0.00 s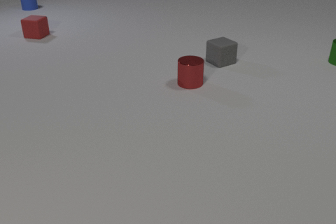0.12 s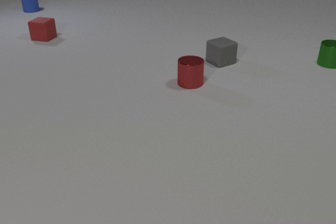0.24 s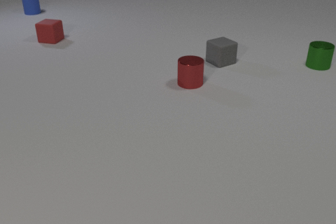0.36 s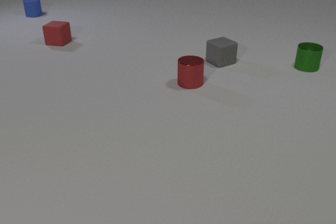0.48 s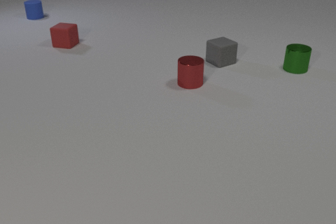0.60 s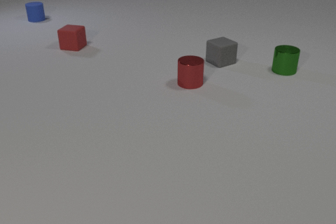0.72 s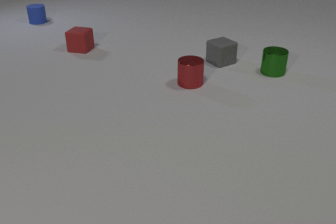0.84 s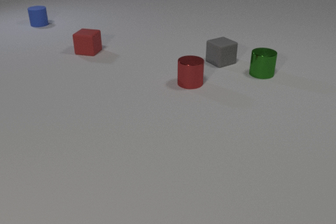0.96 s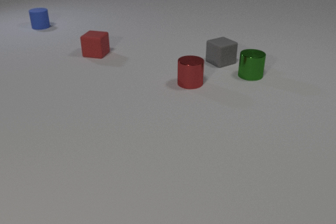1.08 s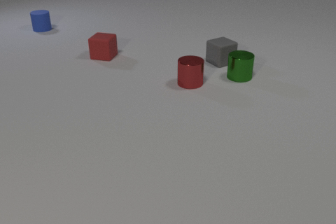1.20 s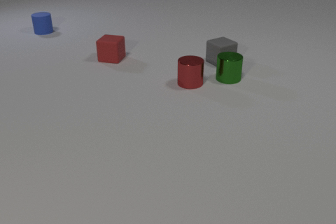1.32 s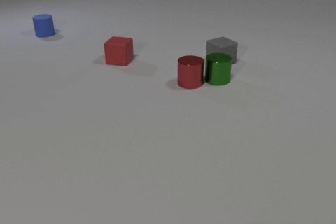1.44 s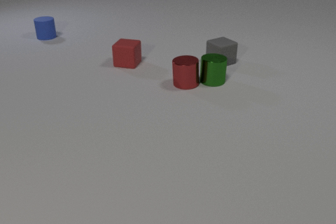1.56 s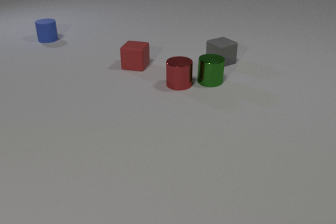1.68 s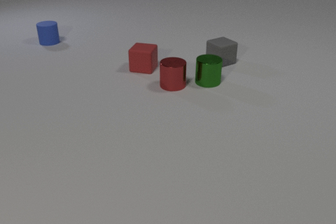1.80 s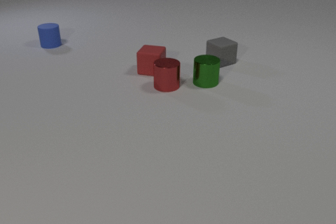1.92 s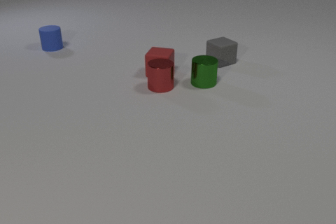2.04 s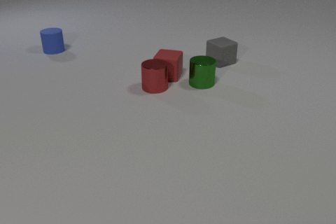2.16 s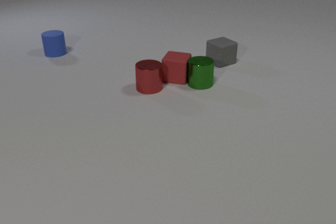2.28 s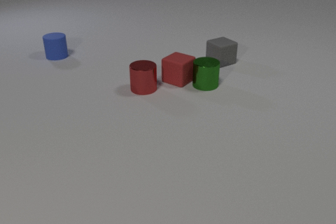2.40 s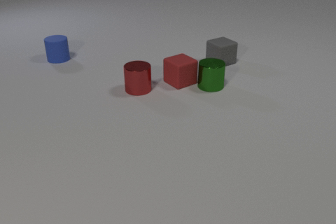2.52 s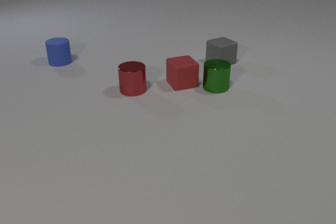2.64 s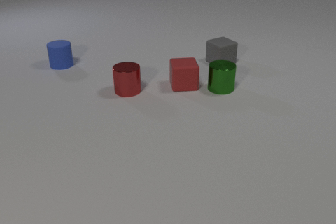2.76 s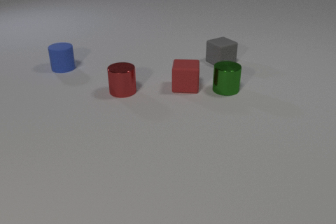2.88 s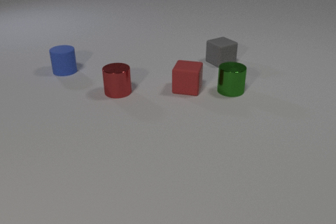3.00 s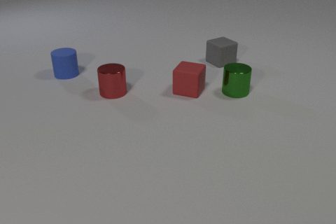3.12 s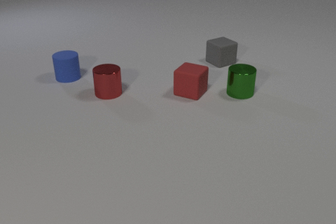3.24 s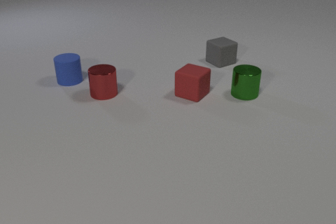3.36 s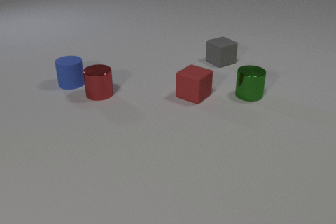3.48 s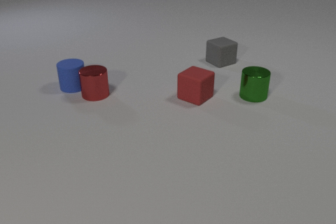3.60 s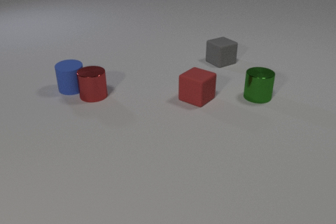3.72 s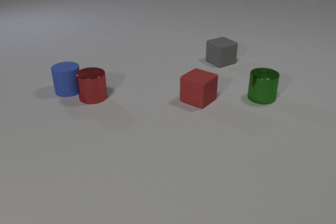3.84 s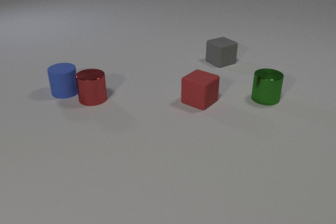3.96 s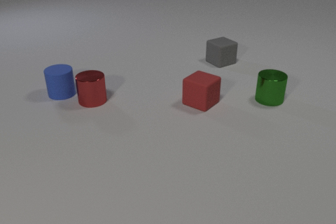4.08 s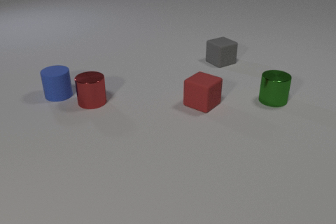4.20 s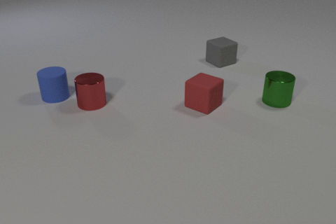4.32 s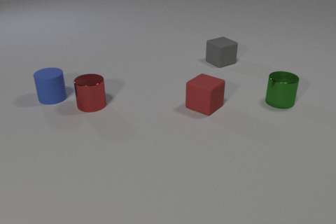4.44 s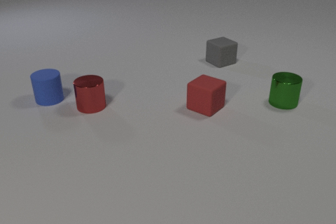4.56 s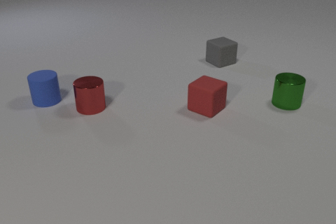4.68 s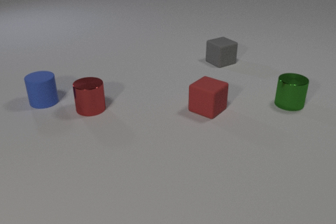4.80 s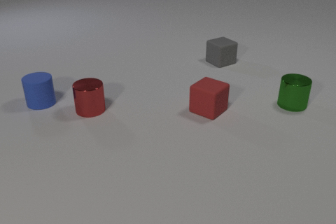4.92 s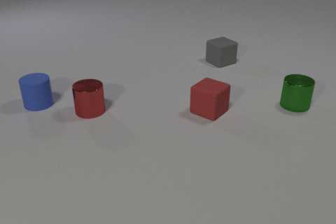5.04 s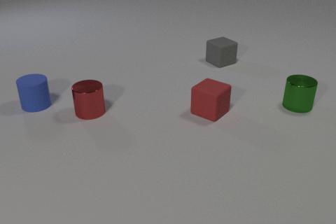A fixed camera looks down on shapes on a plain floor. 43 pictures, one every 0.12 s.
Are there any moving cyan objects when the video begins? no.
What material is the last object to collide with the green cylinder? rubber.
What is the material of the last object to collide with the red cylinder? rubber.
0.00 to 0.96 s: The green metal cylinder slides to the left and toward the camera. The blue rubber cylinder slides toward the camera. The red rubber cube slides toward the camera and to the right.
0.96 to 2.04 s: The green metal cylinder slides to the left and toward the camera. The red metal cylinder slides to the left. The blue rubber cylinder slides toward the camera. The red rubber cube slides to the right and toward the camera. The green metal cylinder and the red metal cylinder collide.
2.04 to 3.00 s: The green metal cylinder slides to the right and toward the camera. The red metal cylinder slides to the left. The blue rubber cylinder slides toward the camera. The red rubber cube slides toward the camera and to the right, spins clockwise seen from above by about 90 degrees, its near face sliding to the left. The green metal cylinder and the red rubber cube collide.
3.00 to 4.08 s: The green metal cylinder slides to the right. The red metal cylinder slides to the left and toward the camera. The blue rubber cylinder slides toward the camera. The red rubber cube slides toward the camera and to the right. The red metal cylinder and the blue rubber cylinder collide.
4.08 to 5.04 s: The green metal cylinder slides to the right. The red metal cylinder slides toward the camera. The blue rubber cylinder slides to the left and toward the camera. The red rubber cube slides toward the camera and to the right.
